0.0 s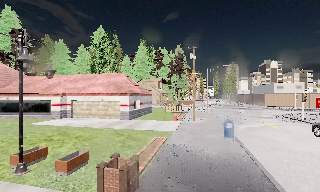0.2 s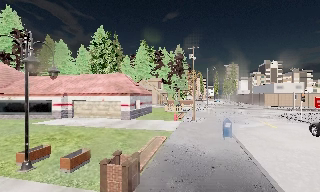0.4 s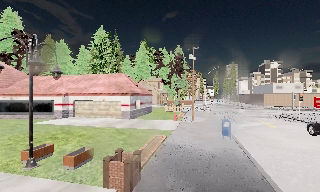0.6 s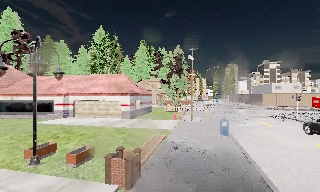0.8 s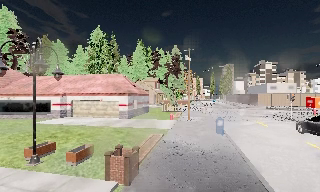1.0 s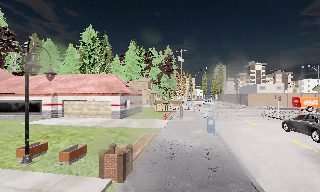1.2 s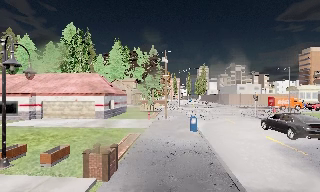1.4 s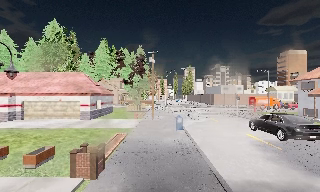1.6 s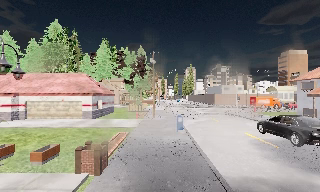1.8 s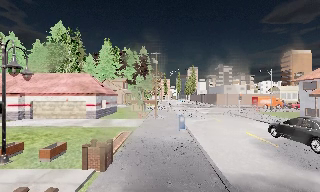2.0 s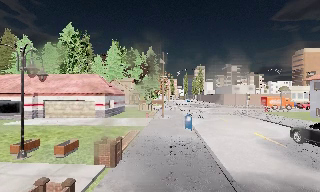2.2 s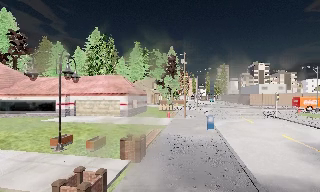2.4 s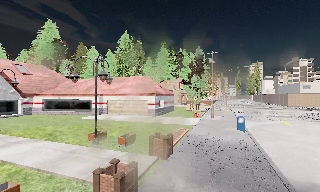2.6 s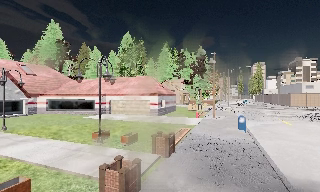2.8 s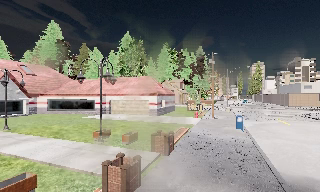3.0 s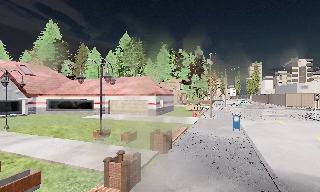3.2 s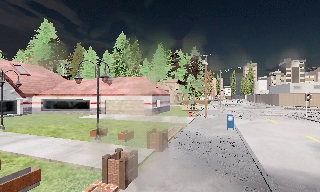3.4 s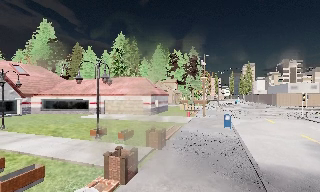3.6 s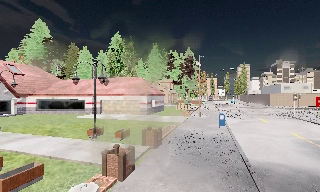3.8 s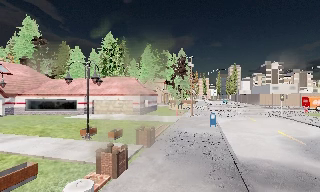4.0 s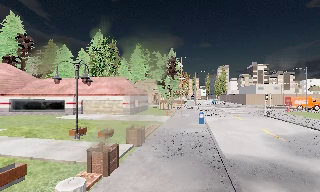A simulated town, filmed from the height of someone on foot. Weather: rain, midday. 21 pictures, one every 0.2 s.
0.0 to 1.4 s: The camera pans to its right, which is clockwise from overhead, by about 15 degrees. It travels backward, about 1.5 m, so what stands in front gets smaller.
1.4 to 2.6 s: The camera pans to its left, which is counterclockwise from overhead, by about 20 degrees. It travels backward, about 1.5 m, so what stands in front gets smaller.
2.6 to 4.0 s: The camera travels backward, about 1.5 m, so what stands in front gets smaller.
The film runs backward here.
